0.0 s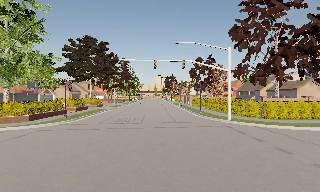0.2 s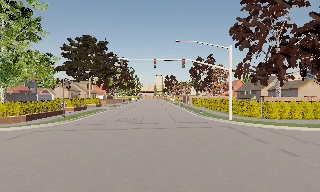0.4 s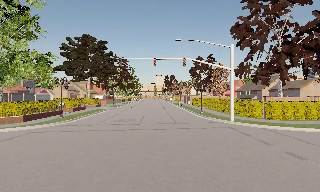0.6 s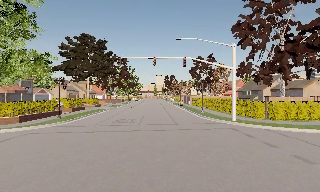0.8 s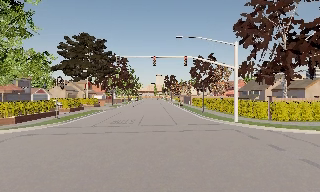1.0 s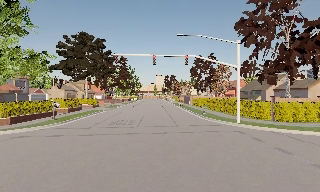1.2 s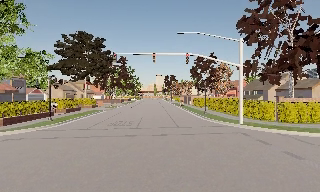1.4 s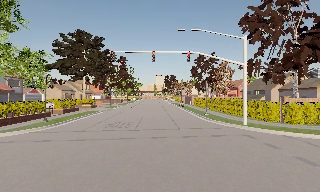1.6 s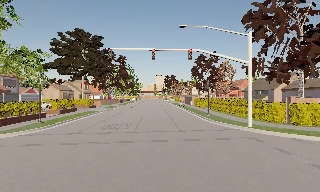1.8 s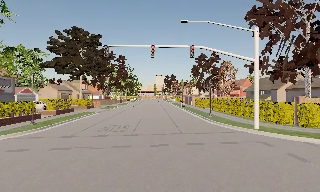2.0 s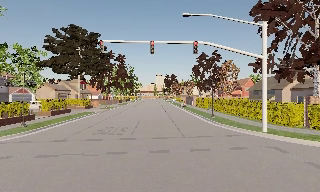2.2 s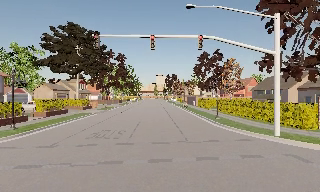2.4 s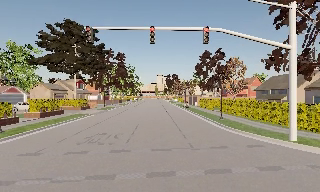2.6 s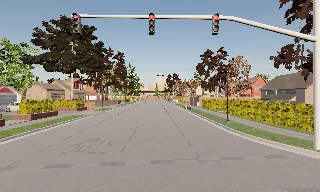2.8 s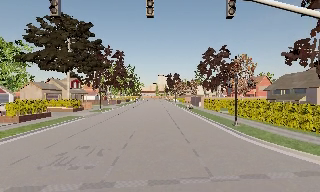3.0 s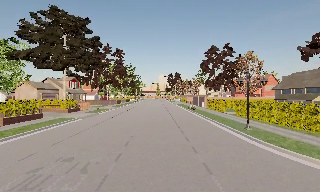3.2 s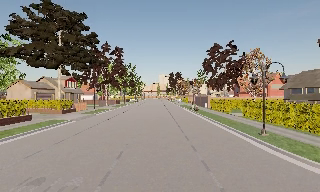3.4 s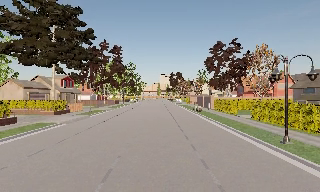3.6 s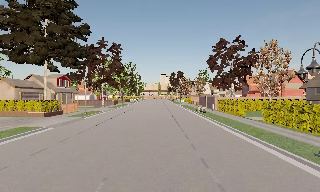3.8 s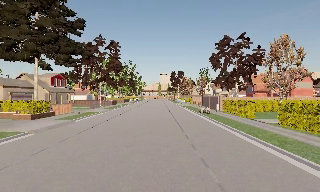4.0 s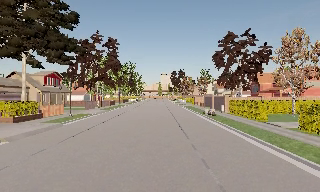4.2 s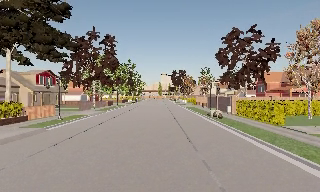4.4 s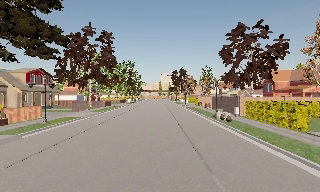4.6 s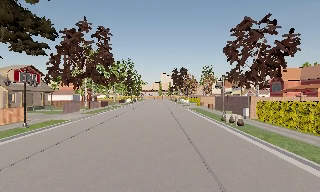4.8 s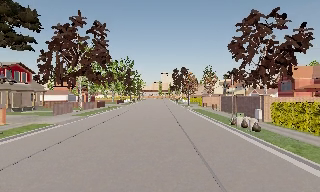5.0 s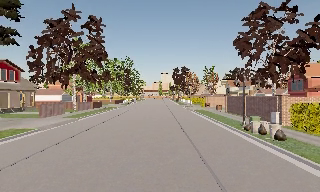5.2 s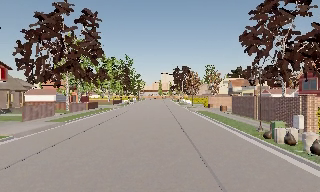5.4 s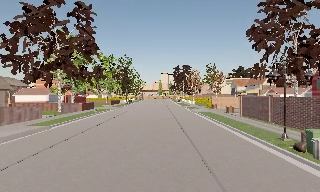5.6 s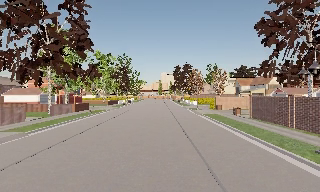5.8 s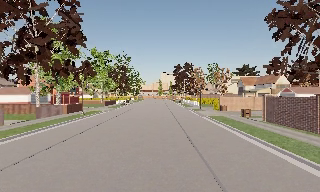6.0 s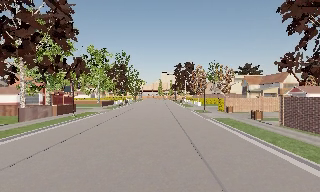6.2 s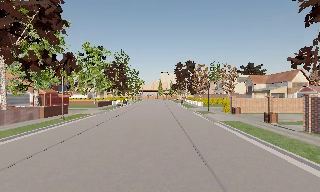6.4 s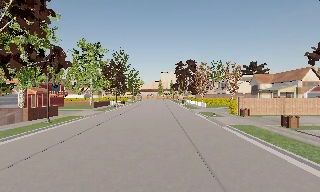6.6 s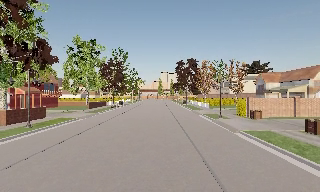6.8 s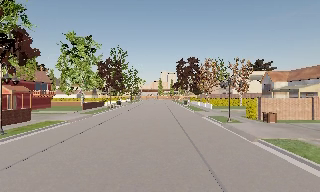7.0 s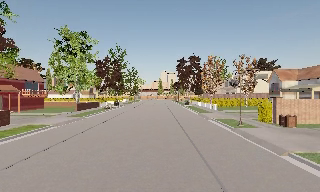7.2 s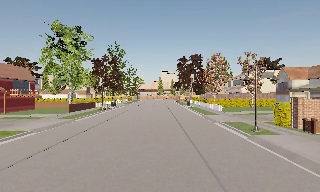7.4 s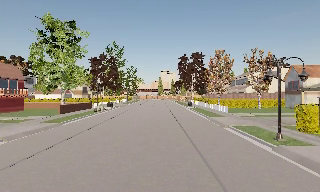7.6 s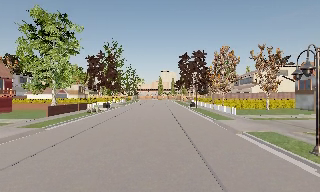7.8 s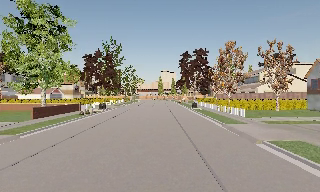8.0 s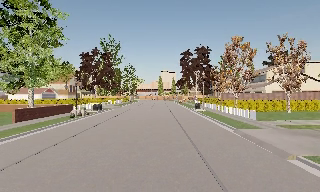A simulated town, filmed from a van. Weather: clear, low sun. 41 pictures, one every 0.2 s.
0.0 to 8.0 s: The camera travels forward, about 65 m, so what stands in front looms larger. It gains speed.
The film runs forward here.
